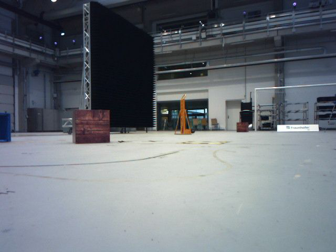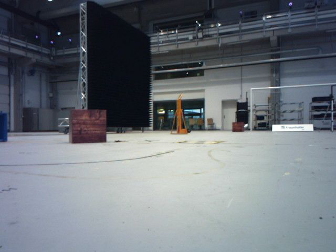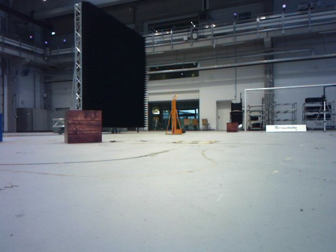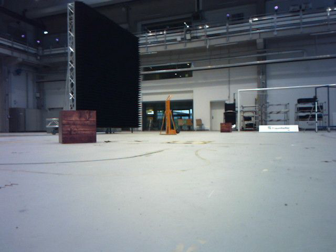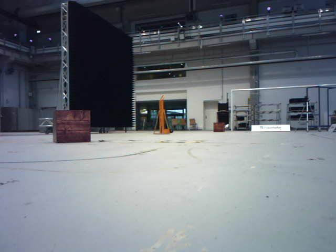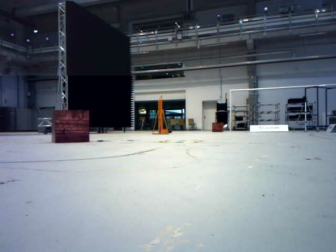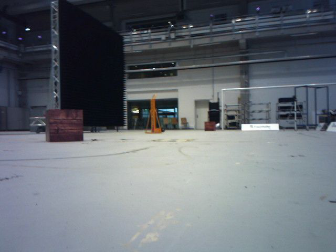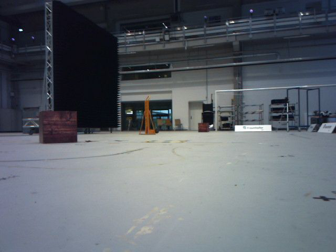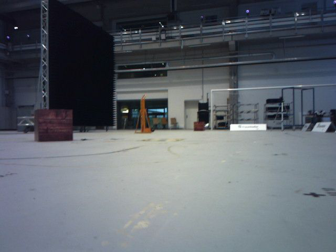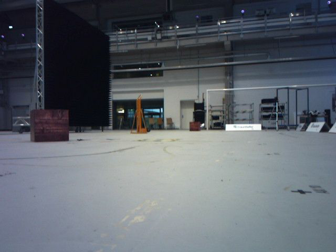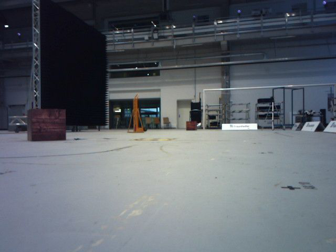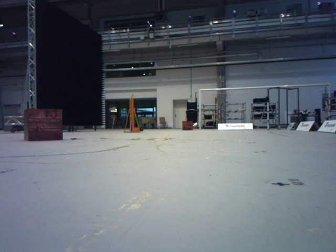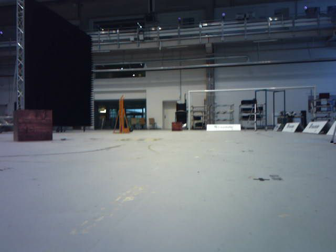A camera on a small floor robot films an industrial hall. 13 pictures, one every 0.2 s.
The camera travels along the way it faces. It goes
backward.
0.0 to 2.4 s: The camera pans to its right, which is clockwise from overhead, by about 10 degrees. It travels backward, about 0.5 m, so what stands in front gets smaller.
The film runs backward here.
